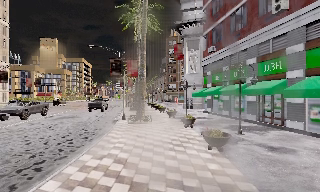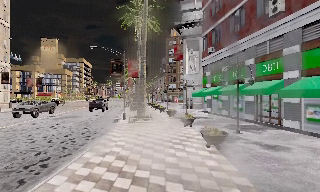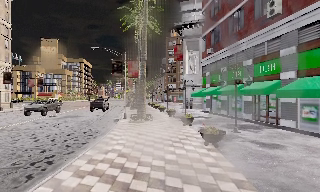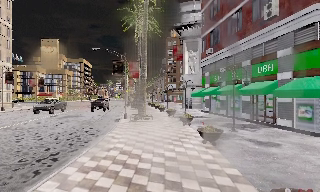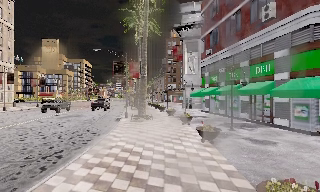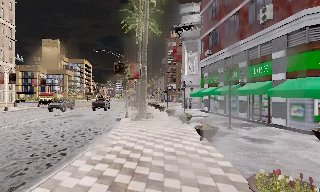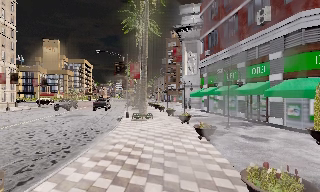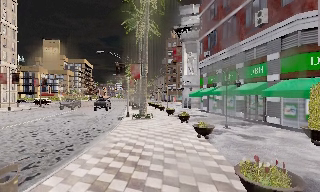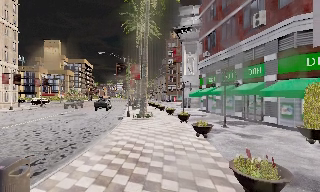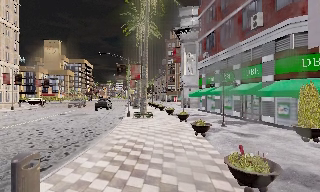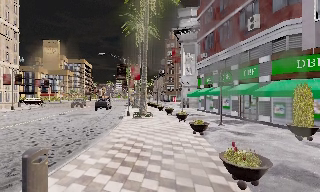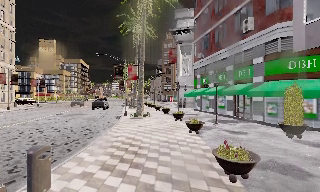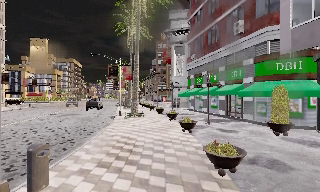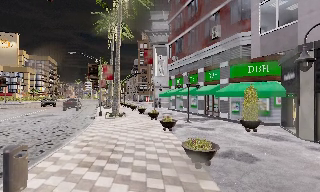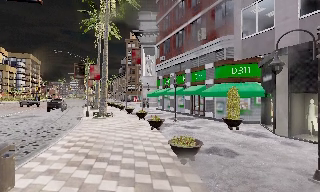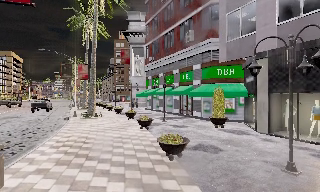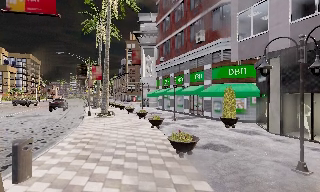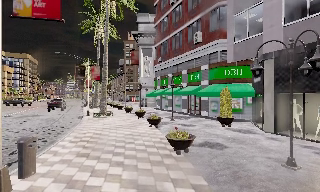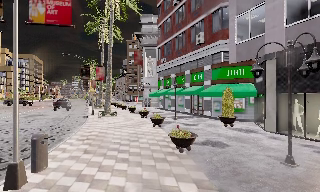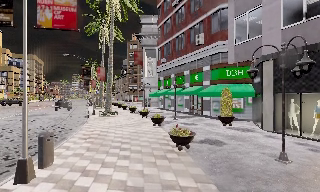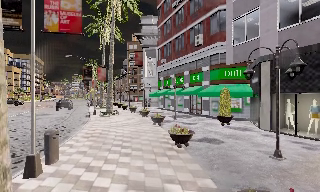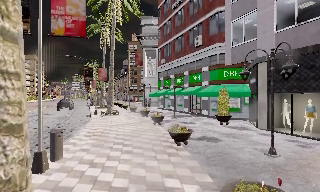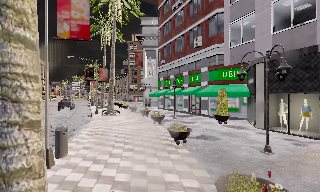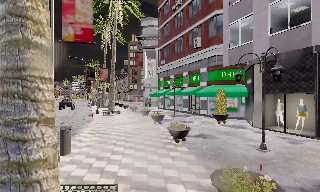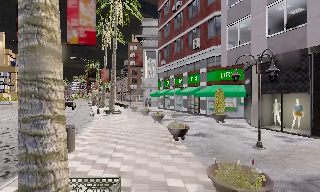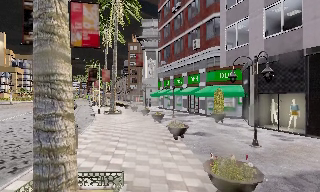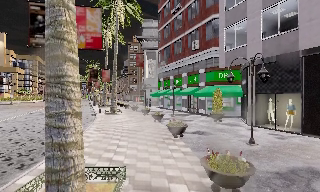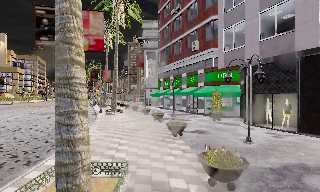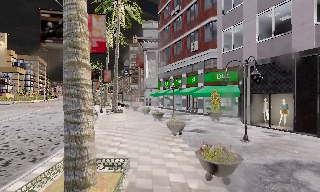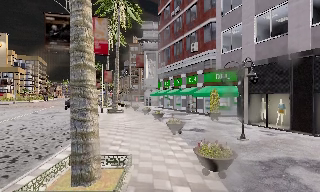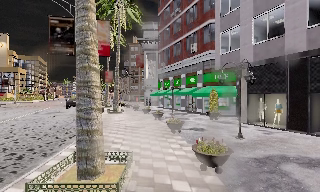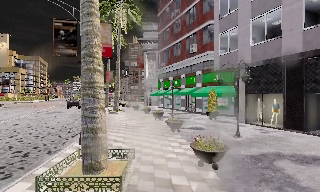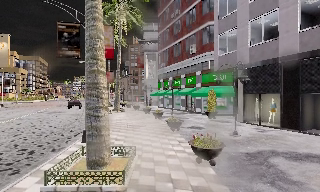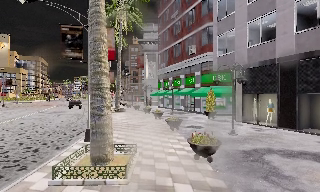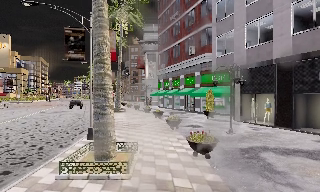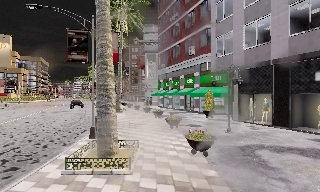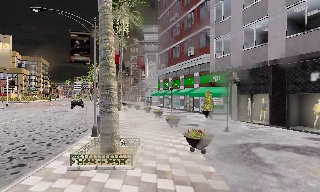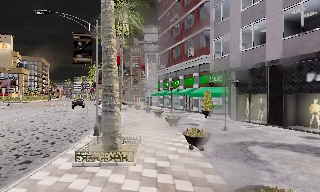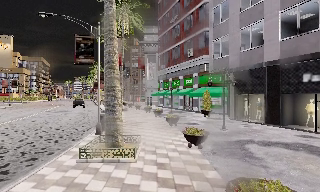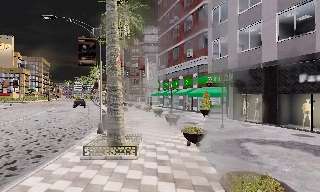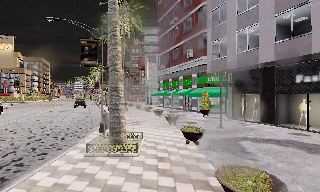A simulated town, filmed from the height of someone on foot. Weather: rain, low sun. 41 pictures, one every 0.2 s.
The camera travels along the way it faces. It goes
backward.
0.0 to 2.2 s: The camera travels backward, about 3.5 m, so what stands in front gets smaller.
2.2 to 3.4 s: The scene slides to the left, as the camera pans about 15 degrees to its right. It travels backward, about 2 m, so what stands in front gets smaller.
3.4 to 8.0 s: The camera travels backward, about 7 m, so what stands in front gets smaller.
The film runs backward here.
